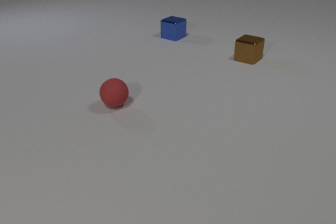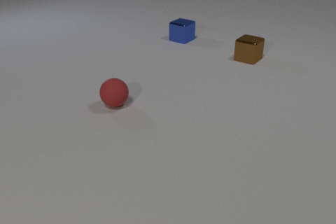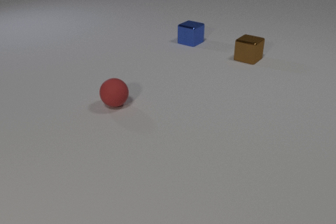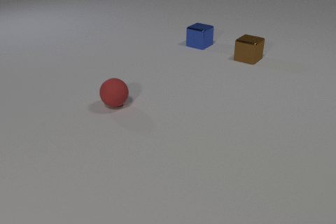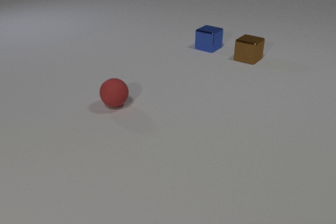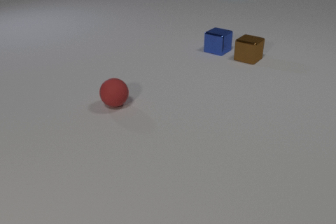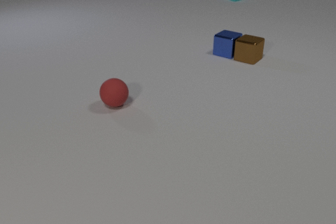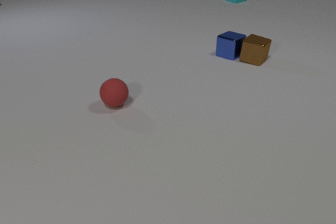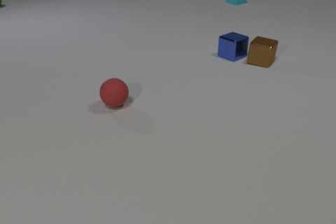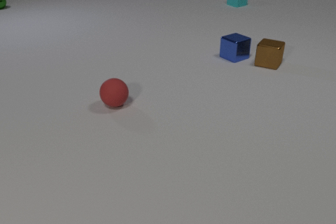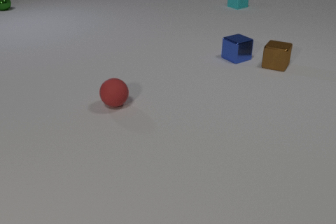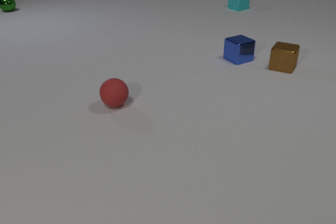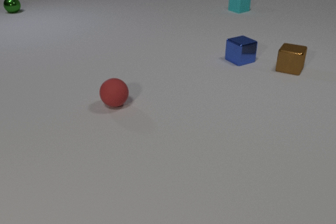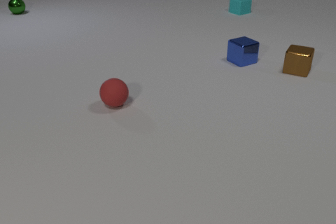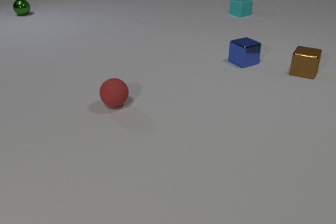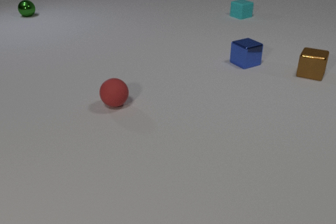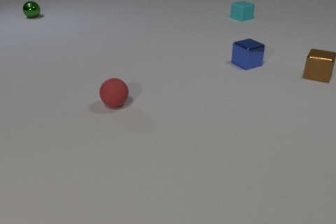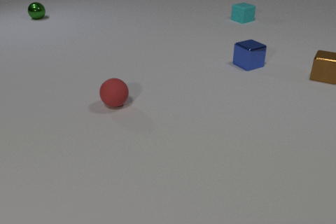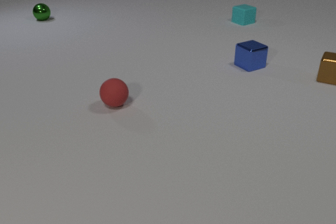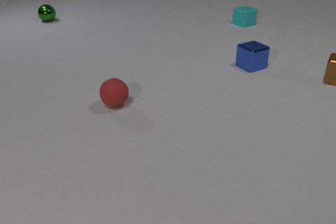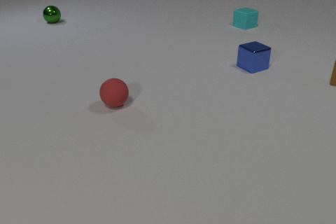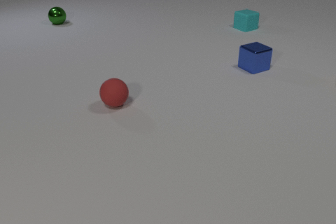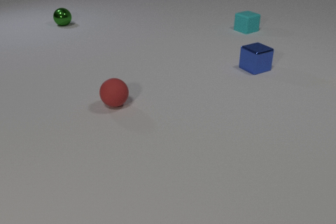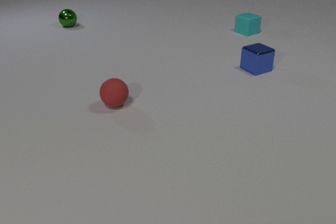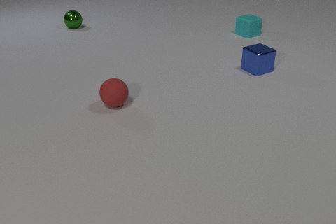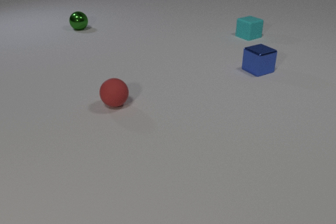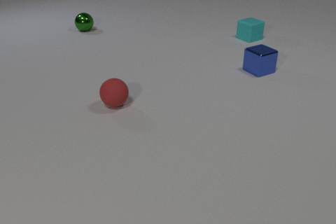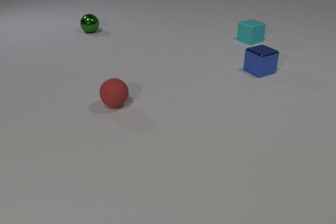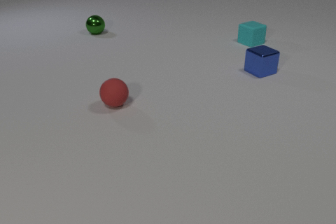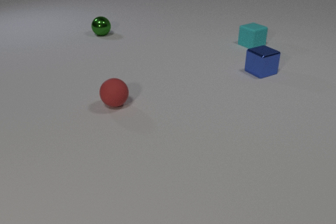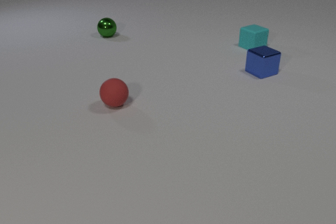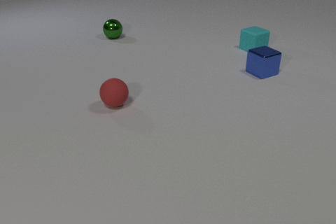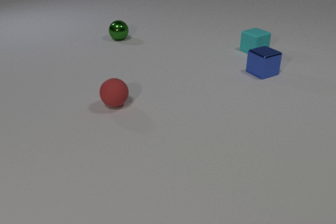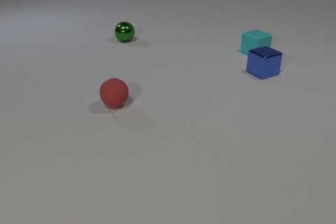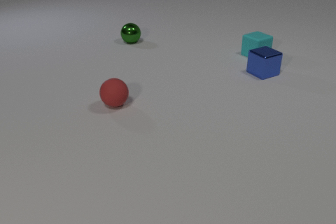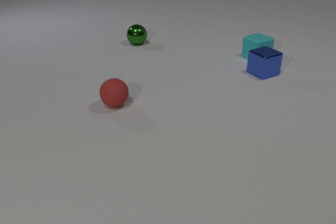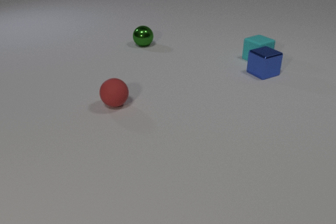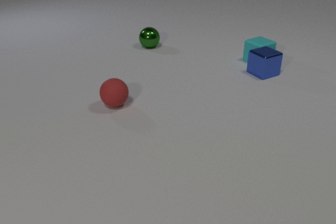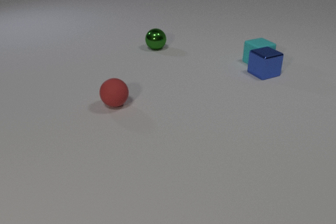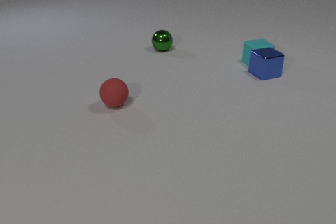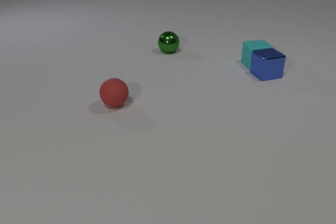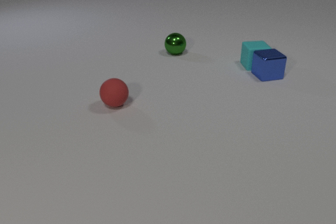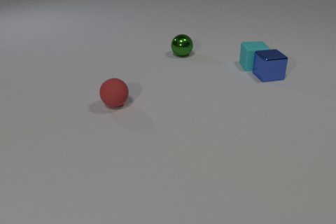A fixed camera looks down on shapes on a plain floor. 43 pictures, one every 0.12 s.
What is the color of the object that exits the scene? brown.
Are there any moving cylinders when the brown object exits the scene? no.
What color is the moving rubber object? cyan.
0.00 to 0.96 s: The blue metal cube slides to the right and toward the camera. The brown metal cube slides to the right and toward the camera. The cyan rubber cube comes in at the top edge, slides toward the camera. The green metal sphere comes in at the left edge. The blue metal cube and the brown metal cube collide.
0.96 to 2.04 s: The blue metal cube slides toward the camera and to the right. The brown metal cube slides to the right. The cyan rubber cube slides toward the camera. The green metal sphere rolls toward the camera and to the right.
2.04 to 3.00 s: The blue metal cube slides toward the camera and to the right. The brown metal cube slides to the right, leaves at the right edge. The cyan rubber cube slides toward the camera. The green metal sphere rolls toward the camera and to the right.
3.00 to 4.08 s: The blue metal cube slides toward the camera and to the right. The cyan rubber cube slides toward the camera. The green metal sphere rolls to the right and toward the camera.
4.08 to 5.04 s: The blue metal cube slides toward the camera and to the right. The cyan rubber cube slides toward the camera, spins clockwise seen from above by about 30 degrees, its near face sliding to the left. The green metal sphere rolls to the right and toward the camera. The blue metal cube and the cyan rubber cube collide.
